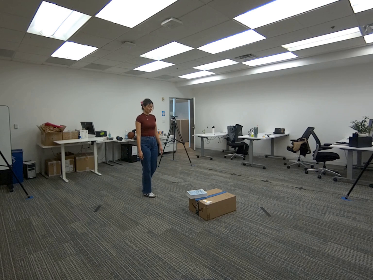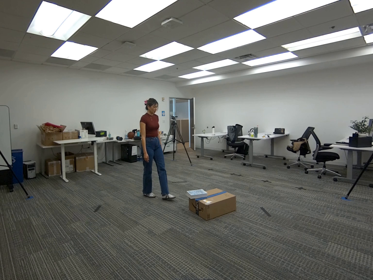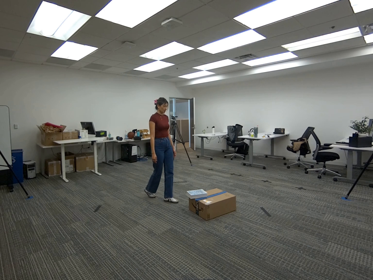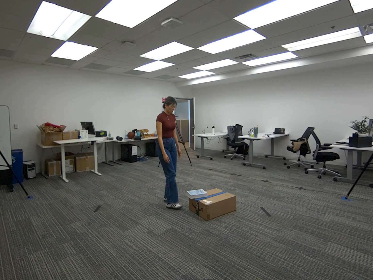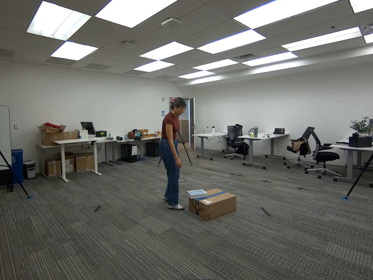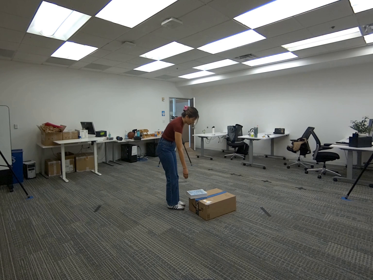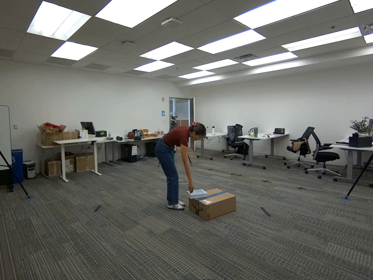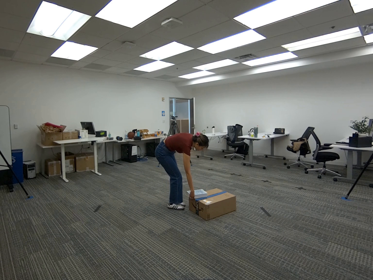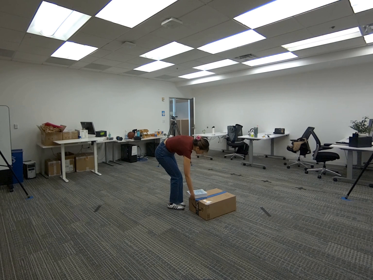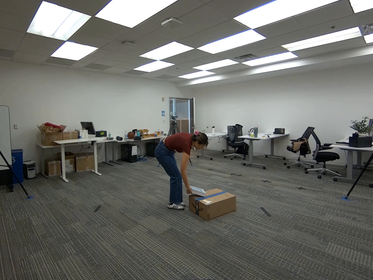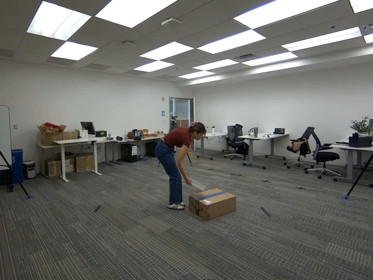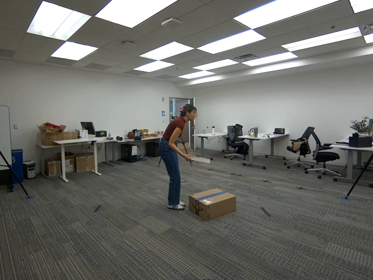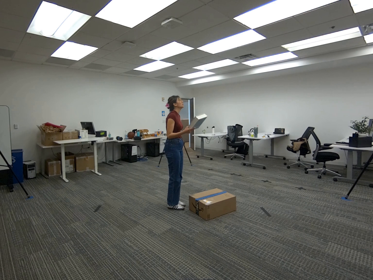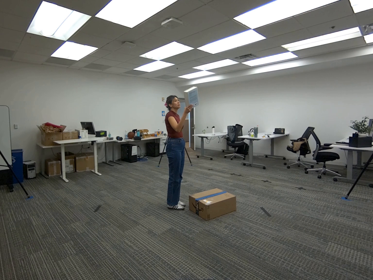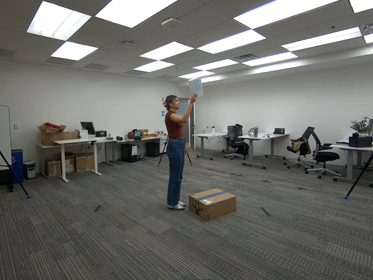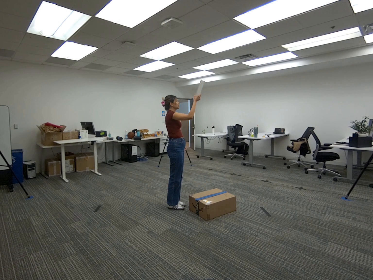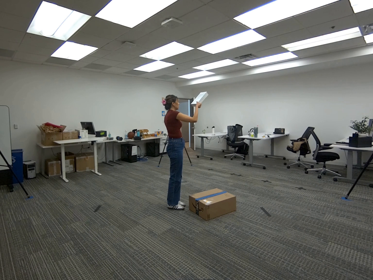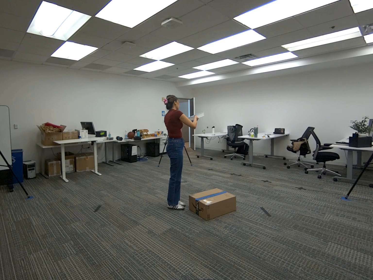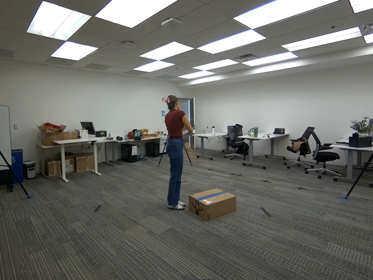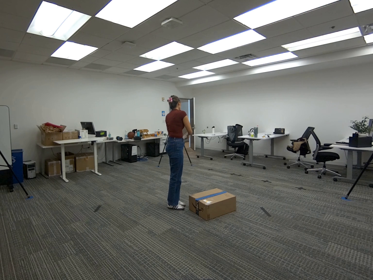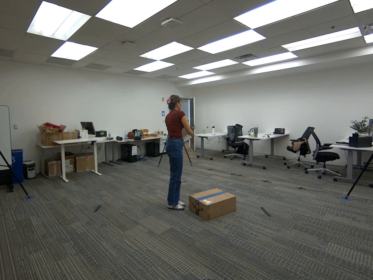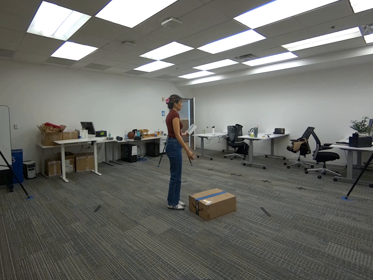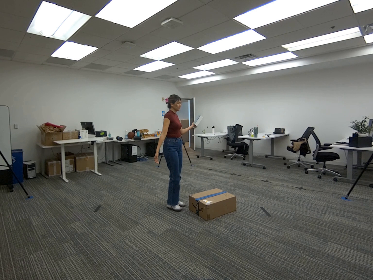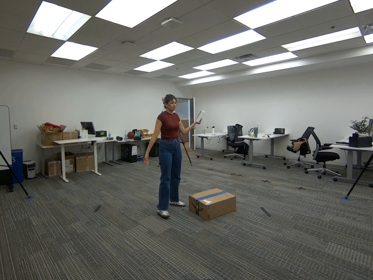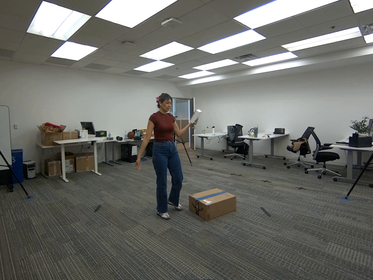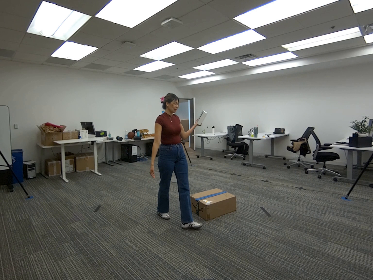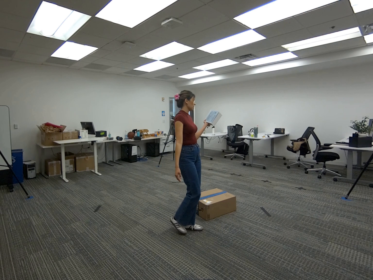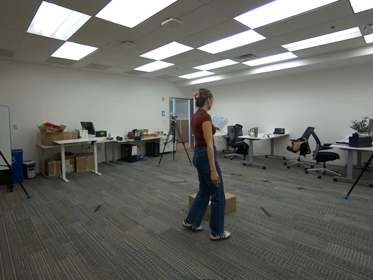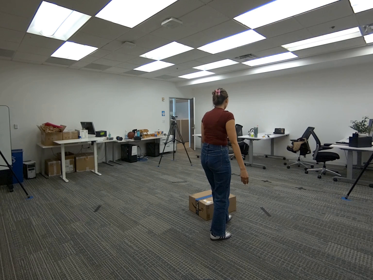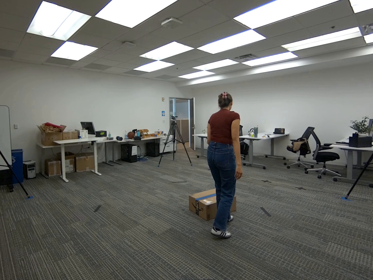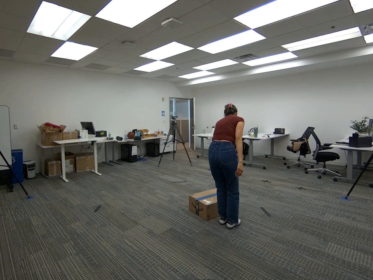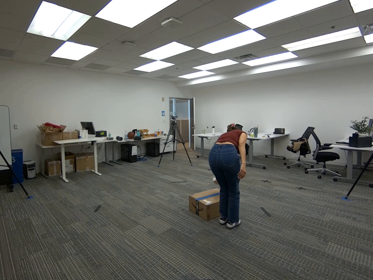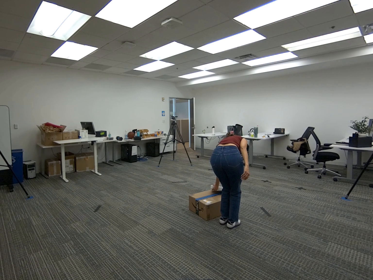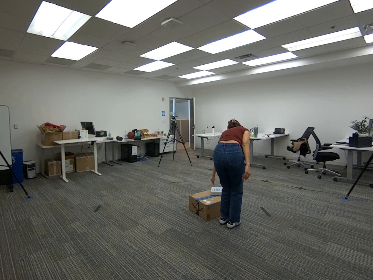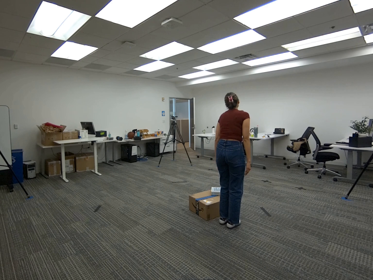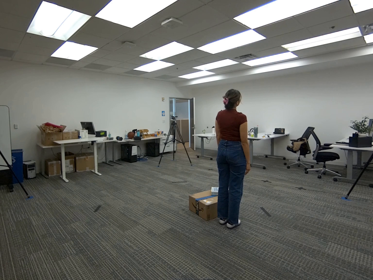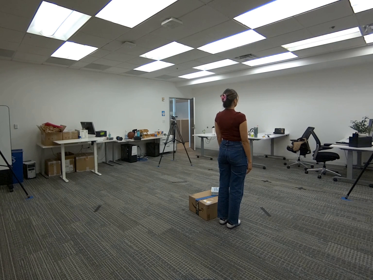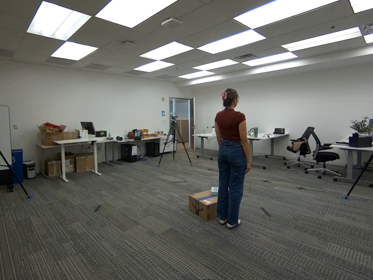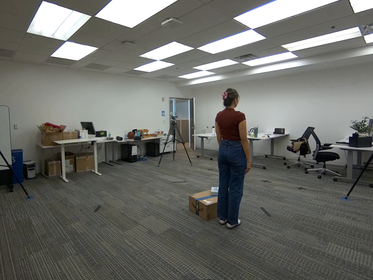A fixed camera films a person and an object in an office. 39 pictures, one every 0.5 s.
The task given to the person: Walk to the light blue book on the big brown cardboard box. Pick up the book with your right hand, transfer it to your left hand, and place it back on top of the box with your left hand.
